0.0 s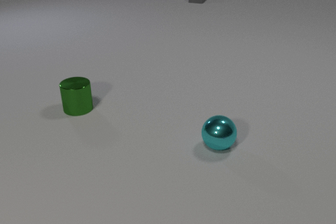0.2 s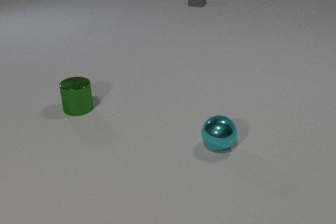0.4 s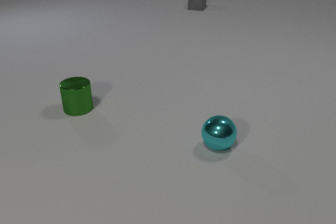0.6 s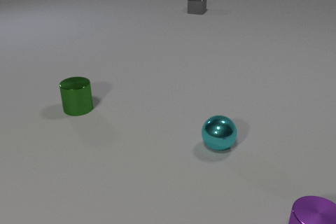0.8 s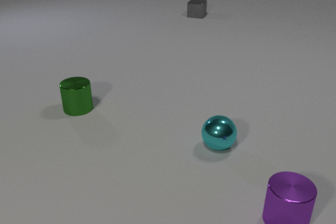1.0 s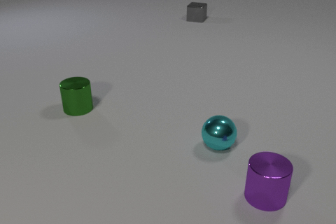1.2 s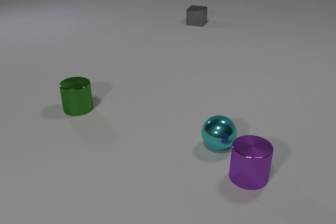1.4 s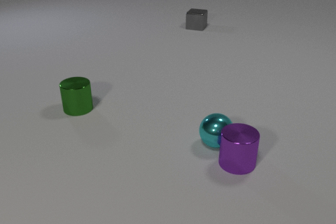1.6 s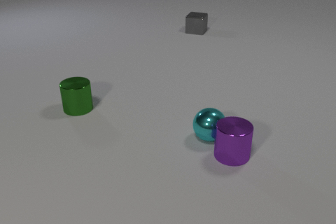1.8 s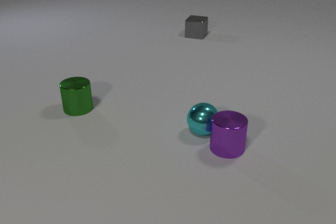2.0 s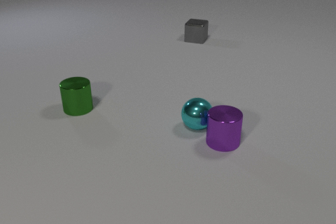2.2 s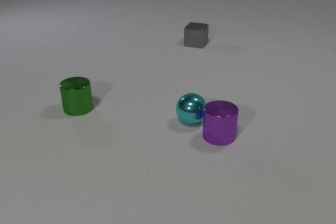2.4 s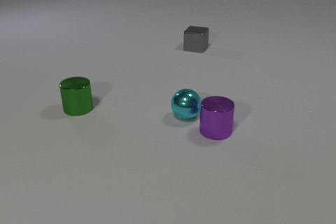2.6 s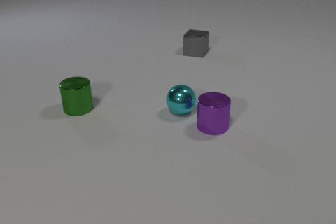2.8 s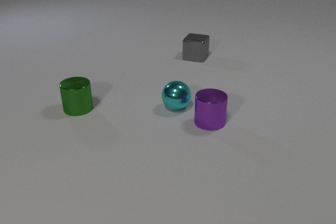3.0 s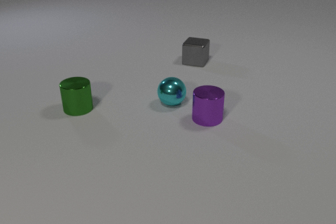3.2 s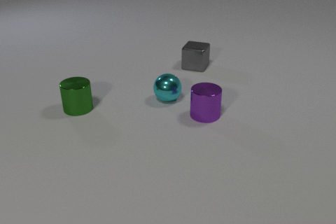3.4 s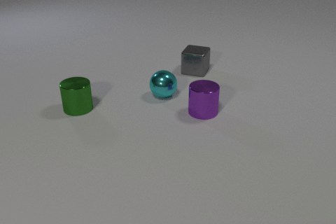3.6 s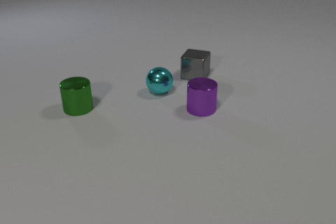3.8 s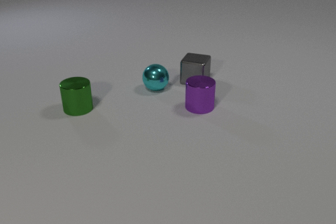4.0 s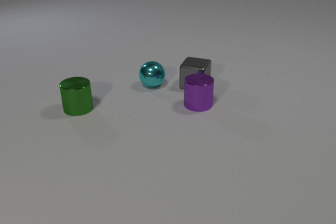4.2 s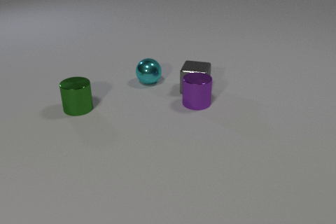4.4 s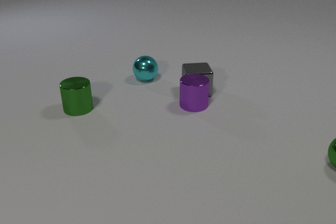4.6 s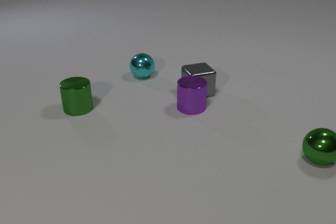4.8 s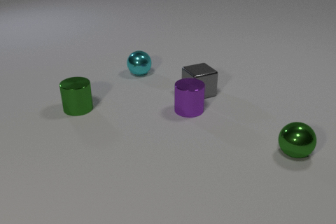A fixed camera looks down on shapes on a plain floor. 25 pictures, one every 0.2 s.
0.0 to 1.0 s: The purple metal cylinder comes in at the bottom edge, slides away from the camera and to the left. The gray metal cube slides toward the camera.
1.0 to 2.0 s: The purple metal cylinder slides away from the camera and to the left. The cyan metal sphere rolls away from the camera and to the left. The gray metal cube slides toward the camera. The purple metal cylinder and the cyan metal sphere collide.
2.0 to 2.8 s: The purple metal cylinder slides away from the camera and to the left. The cyan metal sphere rolls away from the camera and to the left. The gray metal cube slides toward the camera.
2.8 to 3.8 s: The purple metal cylinder slides away from the camera. The cyan metal sphere rolls away from the camera and to the left. The gray metal cube slides toward the camera.
3.8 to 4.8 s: The purple metal cylinder slides to the left and toward the camera. The cyan metal sphere rolls away from the camera and to the left. The gray metal cube slides toward the camera, spins so that its near face slides to the right, counterclockwise seen from above. The green metal sphere comes in at the right edge, rolls to the left. The purple metal cylinder and the gray metal cube collide.
What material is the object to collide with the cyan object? metal.
Are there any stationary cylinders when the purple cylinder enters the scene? yes.
How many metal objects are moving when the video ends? 4.
